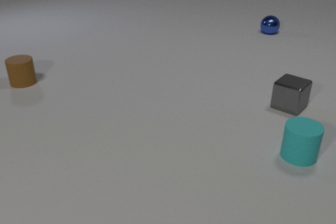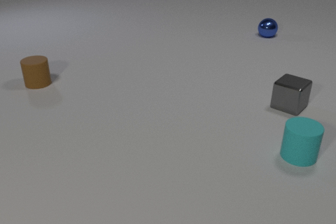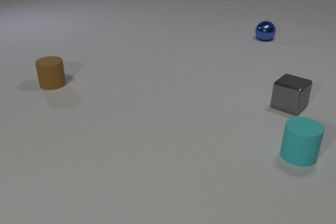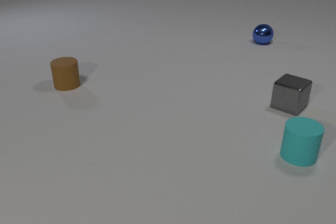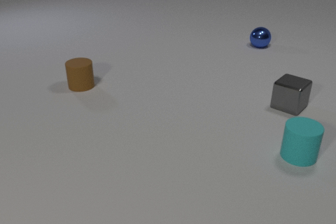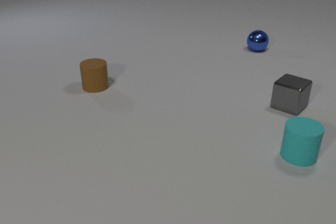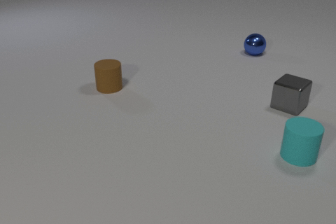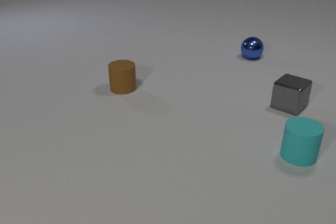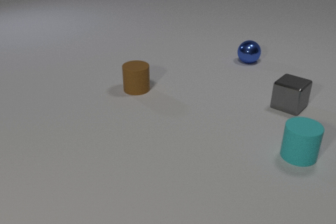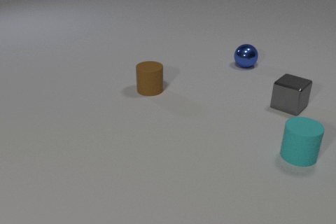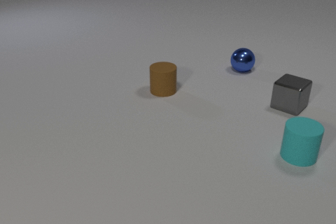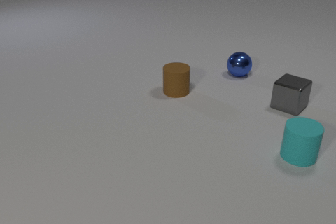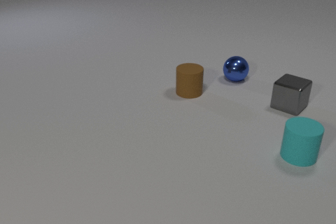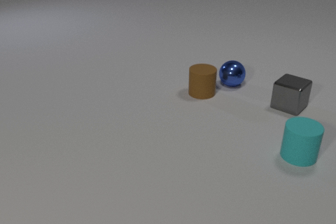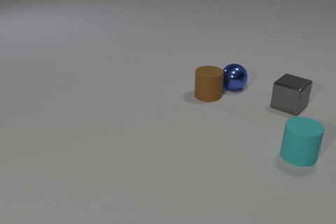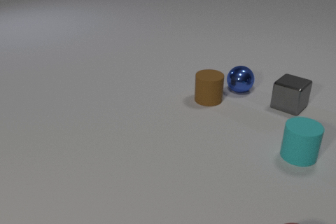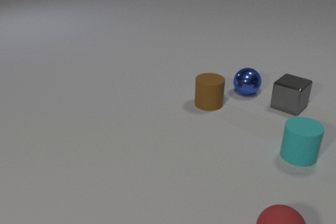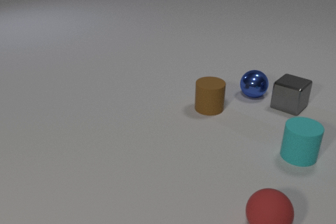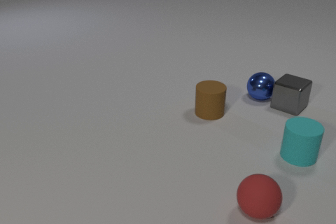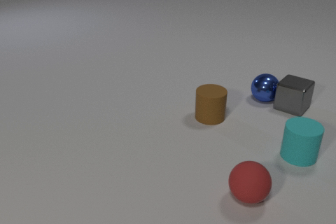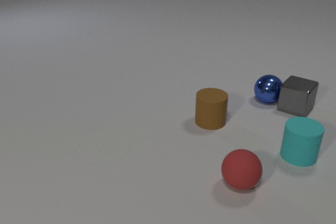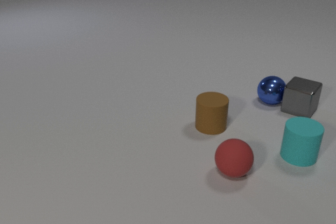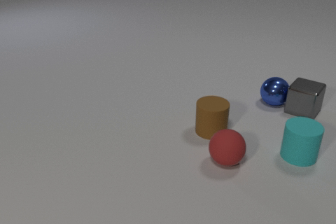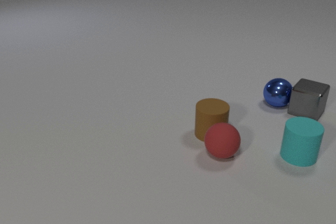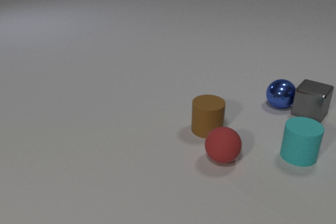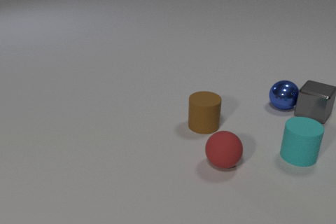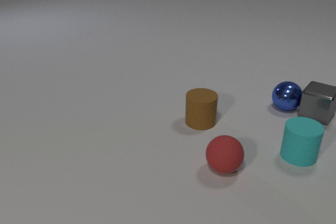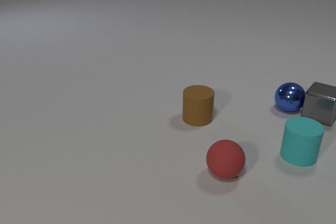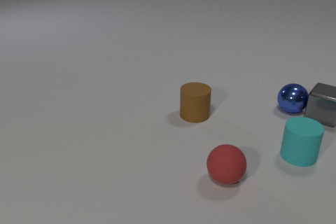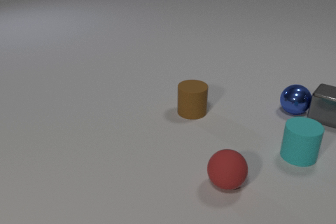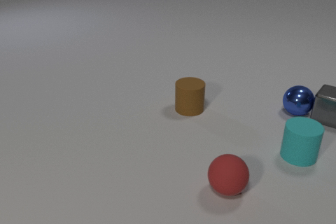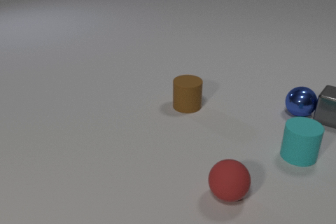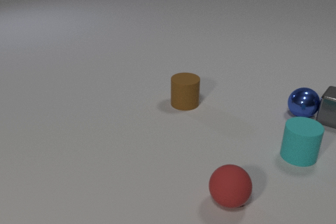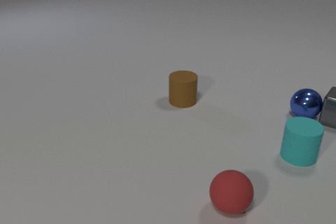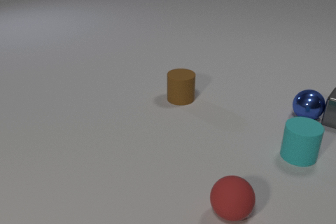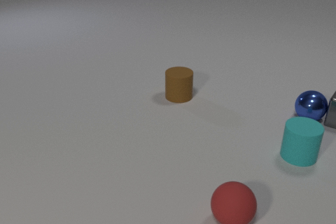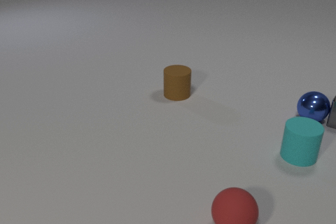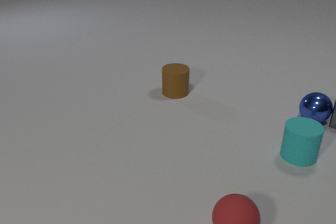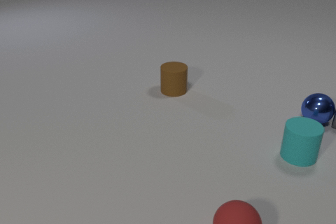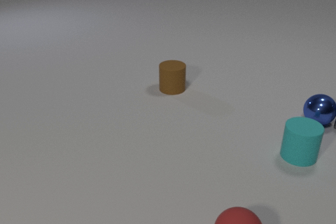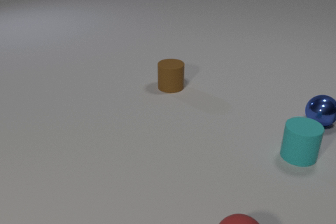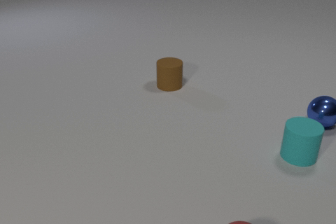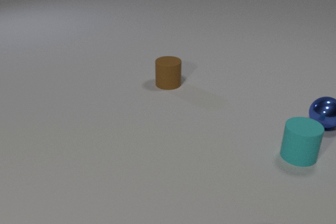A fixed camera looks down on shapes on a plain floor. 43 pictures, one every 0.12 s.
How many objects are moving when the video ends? 2.
Are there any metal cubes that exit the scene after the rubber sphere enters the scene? yes.
How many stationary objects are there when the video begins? 2.
0.00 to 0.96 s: The blue metal sphere rolls toward the camera. The brown rubber cylinder slides to the right.
0.96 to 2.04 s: The blue metal sphere rolls toward the camera. The brown rubber cylinder slides to the right and toward the camera. The red rubber sphere comes in at the bottom edge, rolls away from the camera and to the left. The blue metal sphere and the brown rubber cylinder collide.
2.04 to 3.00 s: The blue metal sphere rolls to the right and toward the camera. The brown rubber cylinder slides toward the camera. The gray metal cube slides to the right. The red rubber sphere rolls away from the camera and to the left. The blue metal sphere and the gray metal cube collide. The brown rubber cylinder and the red rubber sphere collide.
3.00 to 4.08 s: The blue metal sphere rolls to the right and toward the camera. The brown rubber cylinder slides away from the camera and to the left. The gray metal cube slides to the right. The red rubber sphere rolls toward the camera.
4.08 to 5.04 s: The blue metal sphere rolls to the right and toward the camera. The brown rubber cylinder slides away from the camera. The gray metal cube slides to the right, leaves at the right edge. The red rubber sphere rolls toward the camera, leaves at the bottom edge.
